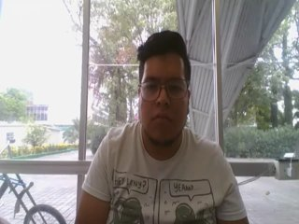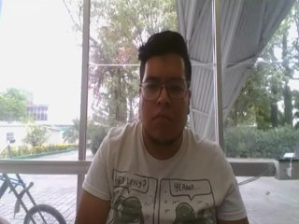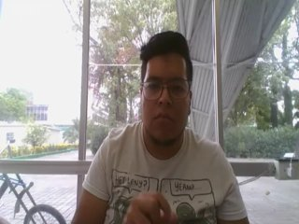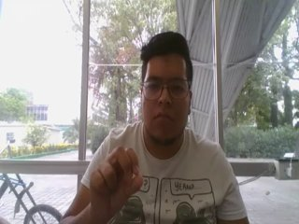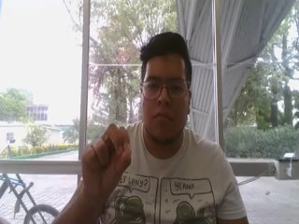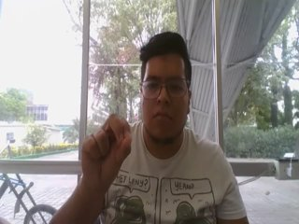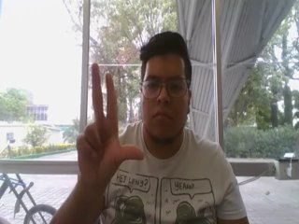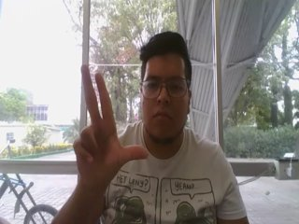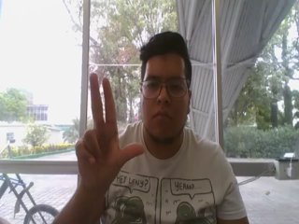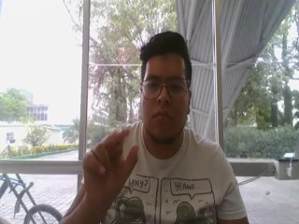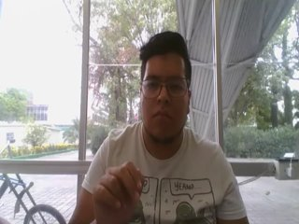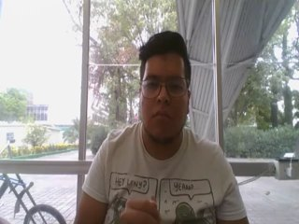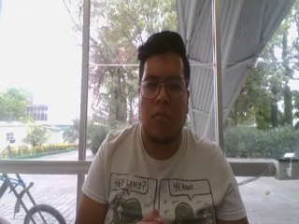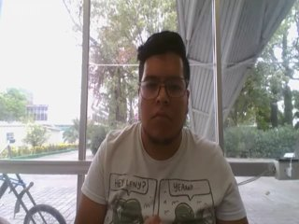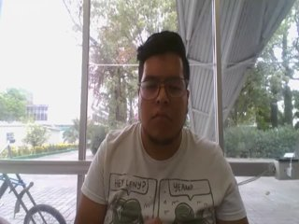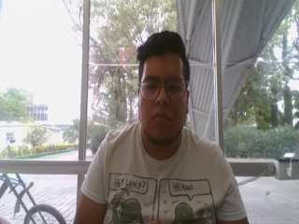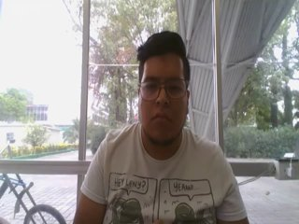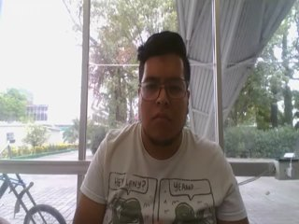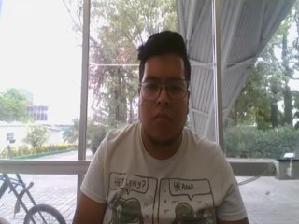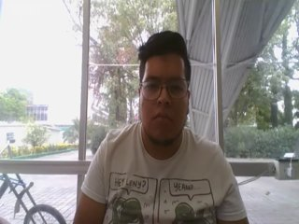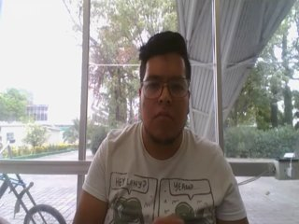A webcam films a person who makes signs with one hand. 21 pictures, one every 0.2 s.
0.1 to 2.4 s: Zoom in.
2.5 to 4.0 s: Pointing with two fingers.
